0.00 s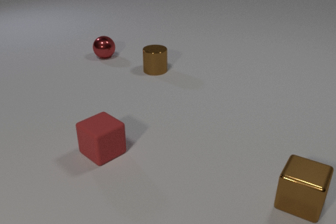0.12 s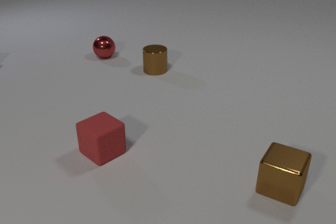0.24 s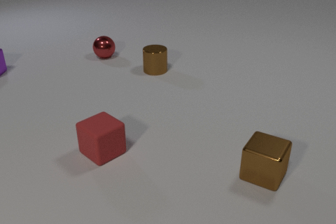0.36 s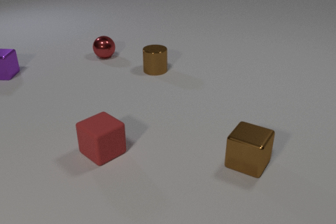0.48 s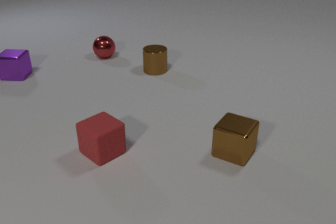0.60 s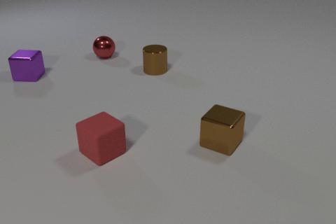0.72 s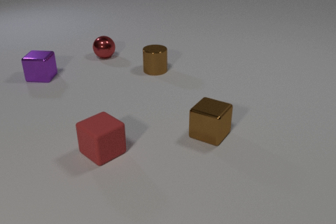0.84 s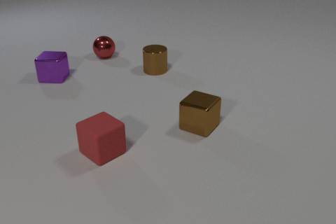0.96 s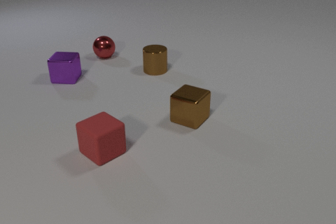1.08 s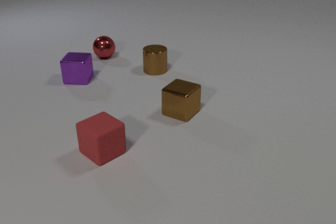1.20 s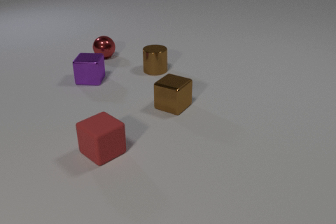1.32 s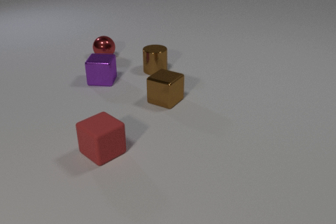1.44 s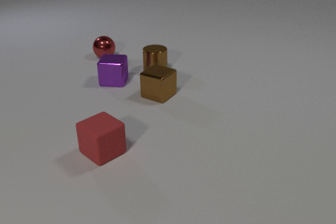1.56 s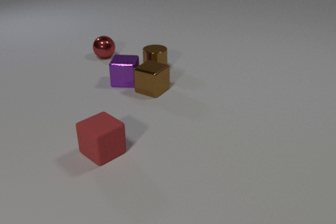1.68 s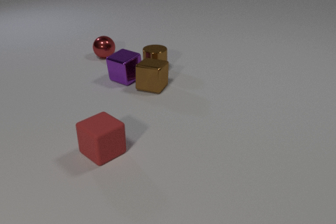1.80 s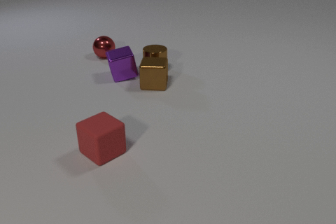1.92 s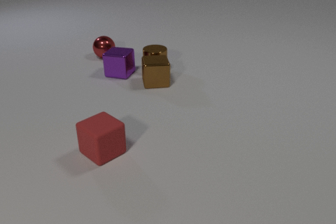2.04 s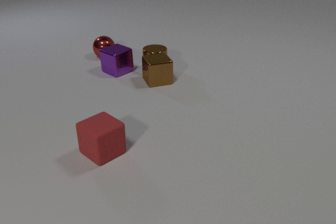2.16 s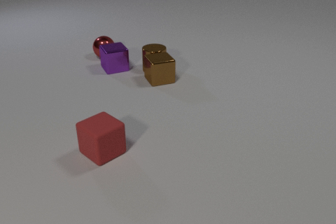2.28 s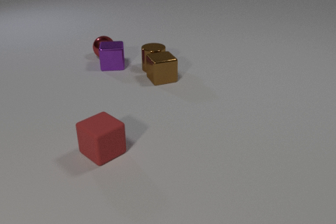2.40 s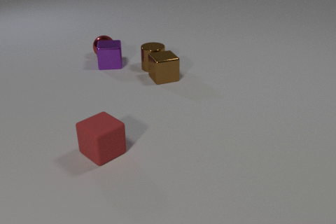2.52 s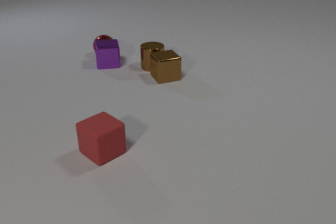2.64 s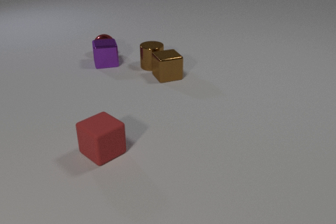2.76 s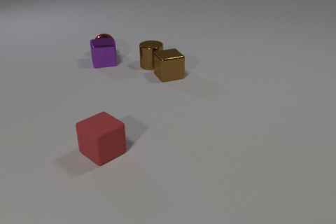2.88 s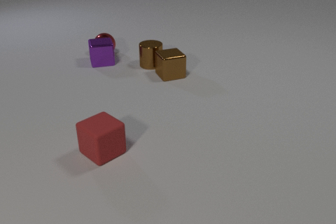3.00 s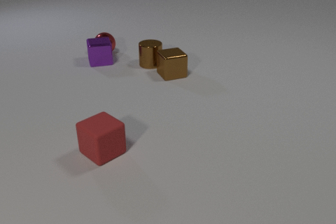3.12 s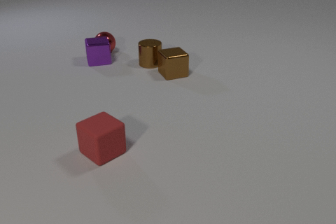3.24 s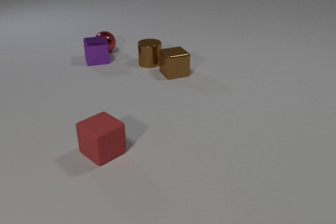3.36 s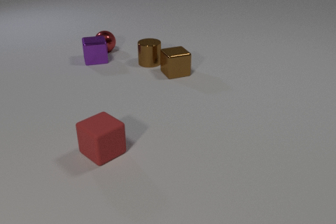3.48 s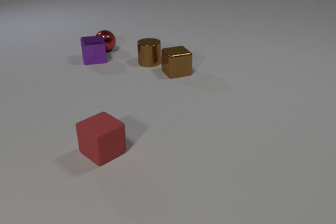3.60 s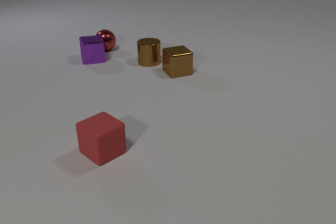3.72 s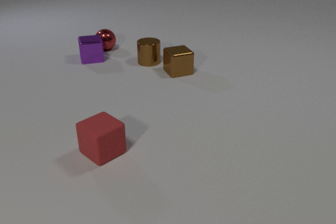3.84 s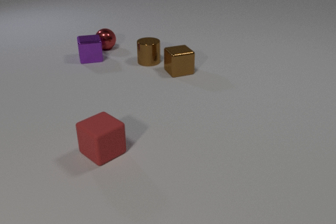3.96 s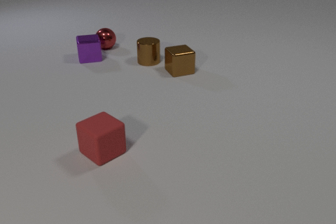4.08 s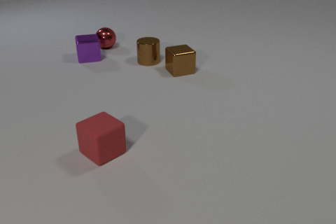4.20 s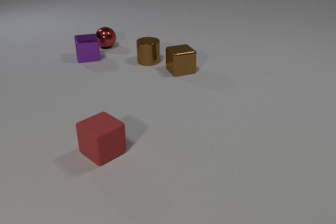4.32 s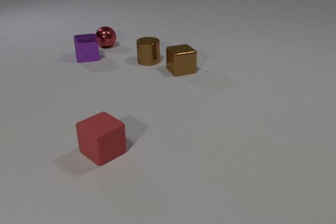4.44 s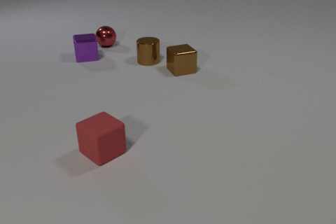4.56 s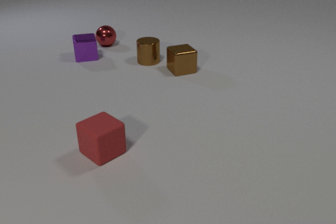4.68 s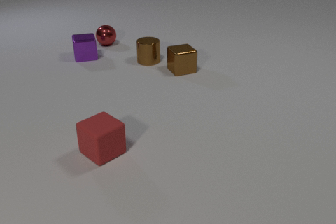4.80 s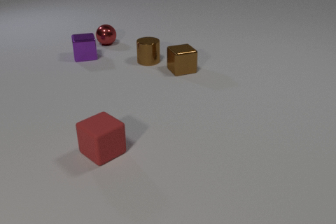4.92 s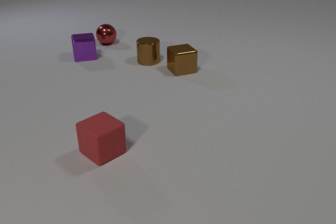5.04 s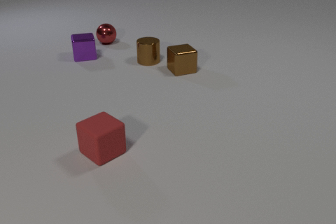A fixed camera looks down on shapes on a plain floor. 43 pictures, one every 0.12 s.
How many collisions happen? 3.
How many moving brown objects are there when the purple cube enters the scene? 1.
What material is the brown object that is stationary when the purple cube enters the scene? metal.
0.00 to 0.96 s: The purple metal cube comes in at the left edge, slides to the right and toward the camera. The brown metal cube slides away from the camera and to the left.
0.96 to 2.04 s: The purple metal cube slides to the right. The brown metal cube slides away from the camera and to the left, spins counterclockwise seen from above by about 45 degrees, its near face sliding to the right. The purple metal cube and the brown metal cube collide. The brown metal cube and the brown metal cylinder collide.
2.04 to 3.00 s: The purple metal cube slides away from the camera and to the left. The brown metal cube slides away from the camera and to the right. The red metal sphere rolls away from the camera. The brown metal cylinder slides away from the camera. The purple metal cube and the red metal sphere collide.
3.00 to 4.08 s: The purple metal cube slides away from the camera and to the left. The brown metal cube slides away from the camera and to the right. The red metal sphere rolls away from the camera. The brown metal cylinder slides away from the camera.
4.08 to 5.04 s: The purple metal cube slides away from the camera. The red metal sphere rolls away from the camera.
